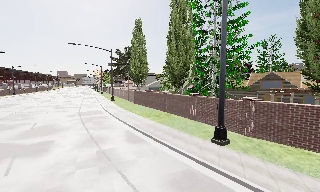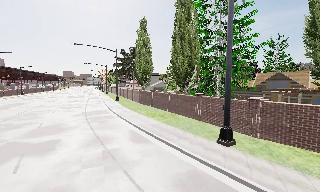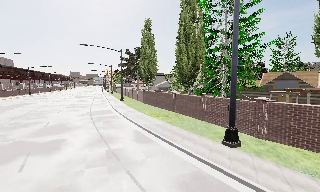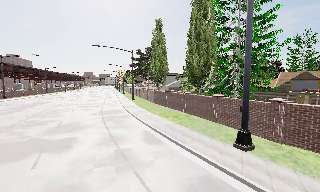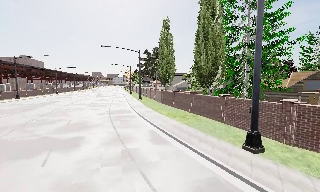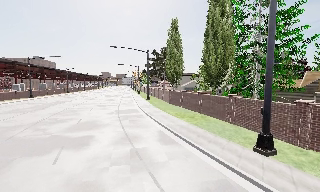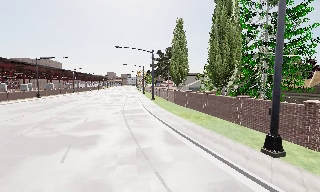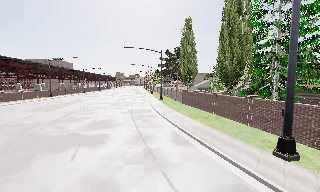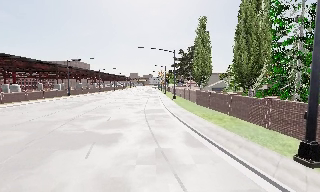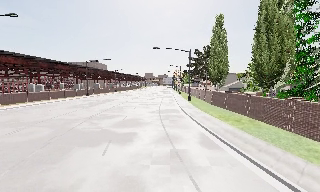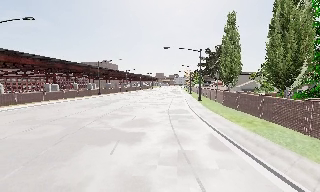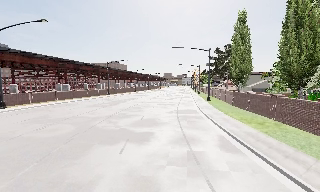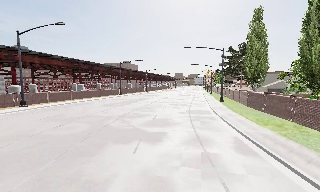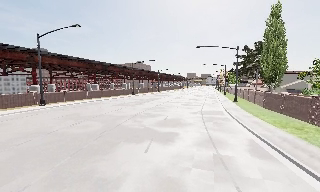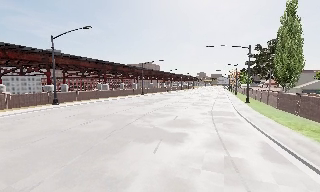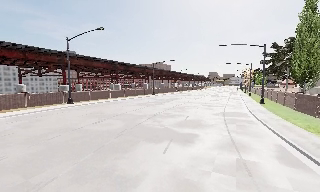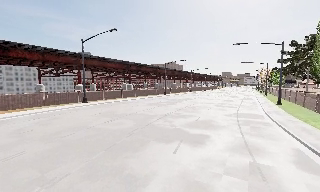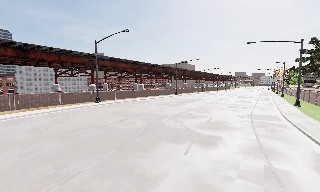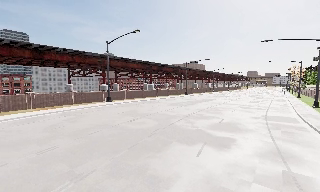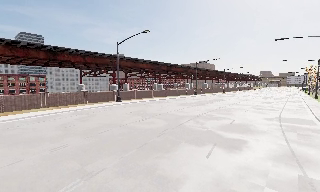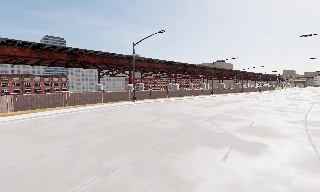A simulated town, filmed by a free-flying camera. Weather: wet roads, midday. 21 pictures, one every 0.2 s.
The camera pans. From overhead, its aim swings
counterclockwise.
The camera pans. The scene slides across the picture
to the right.
0.0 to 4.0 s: The camera pans to its left, which is counterclockwise from overhead, by about 70 degrees. It travels forward, about 1 m.
The film runs forward here.
